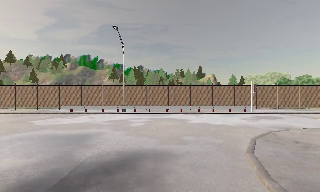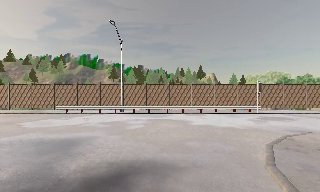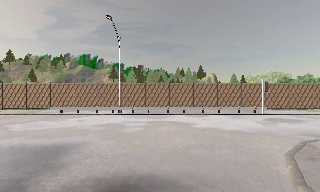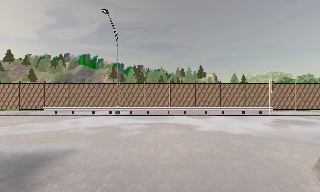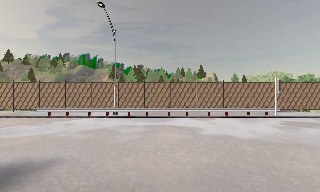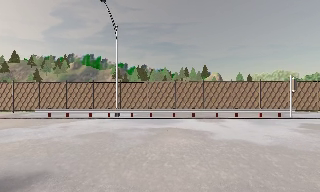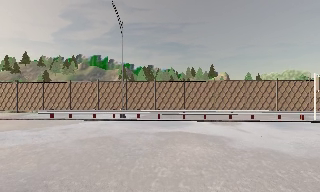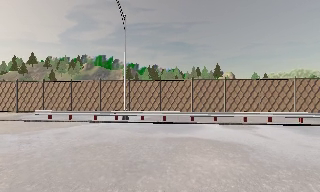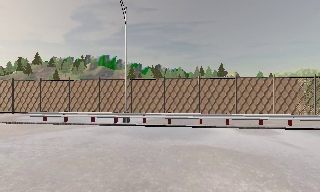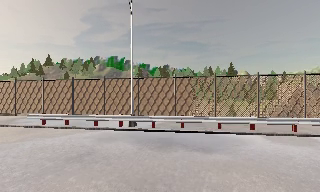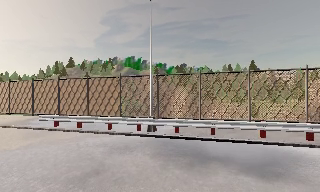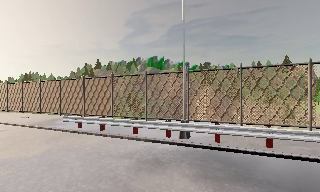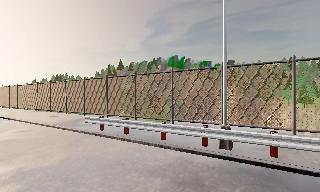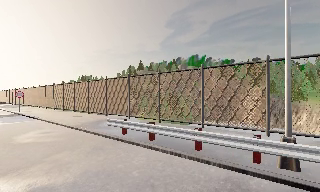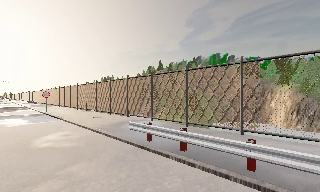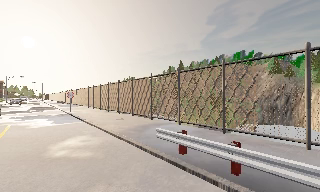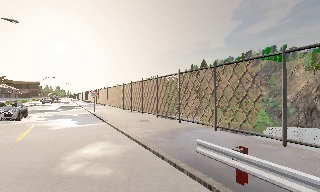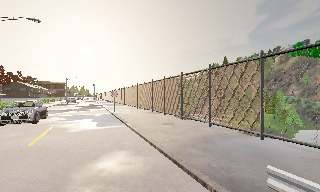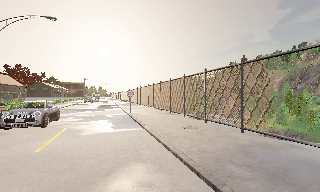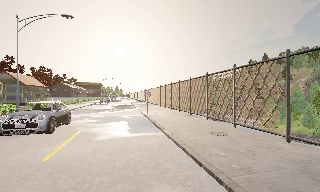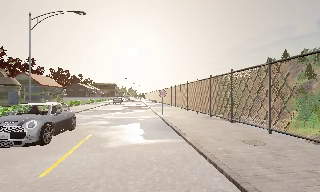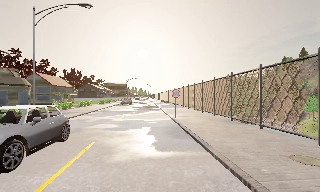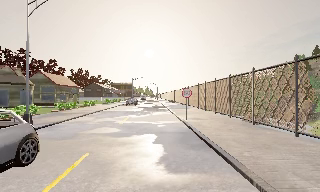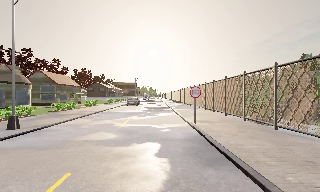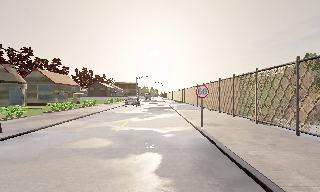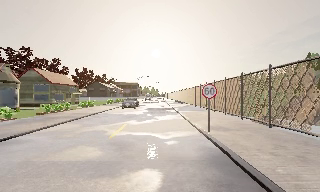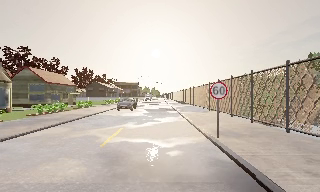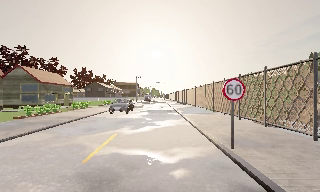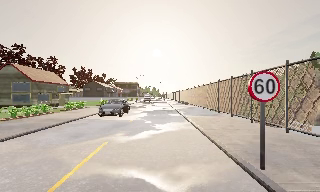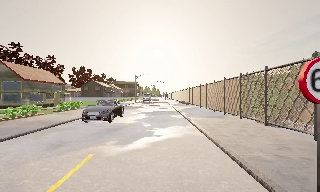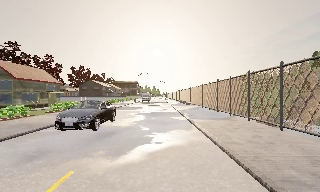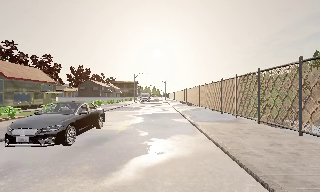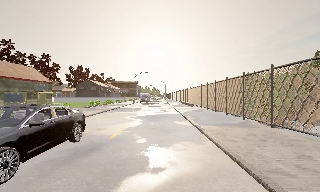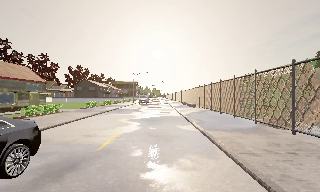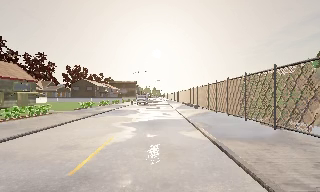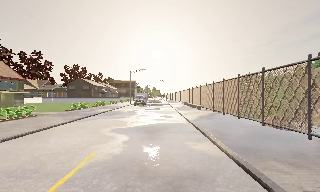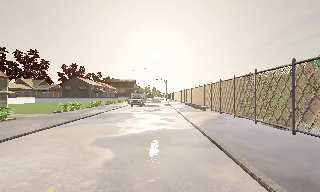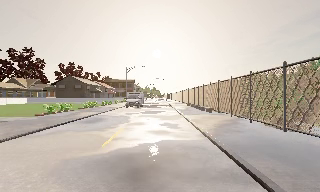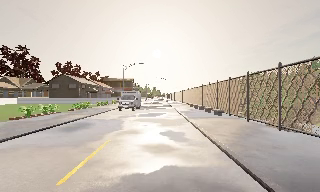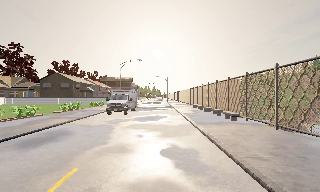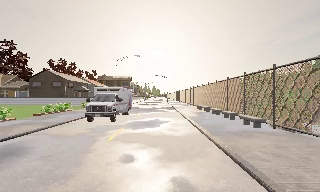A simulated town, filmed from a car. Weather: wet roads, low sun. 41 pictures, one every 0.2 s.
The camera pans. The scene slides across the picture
to the right.
The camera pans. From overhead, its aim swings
counterclockwise.
0.0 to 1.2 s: The camera travels forward, about 5 m, so what stands in front looms larger.
1.2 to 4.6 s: The camera swings to its left by about 85 degrees, and the scene slides to the right. It travels forward, about 20 m.
4.6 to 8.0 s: The camera travels forward, about 25 m, so what stands in front looms larger. It gains speed.
The film runs forward here.
